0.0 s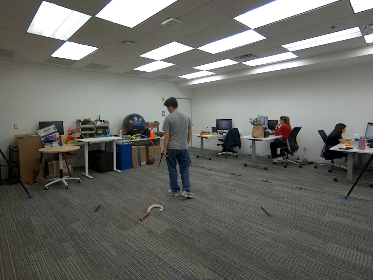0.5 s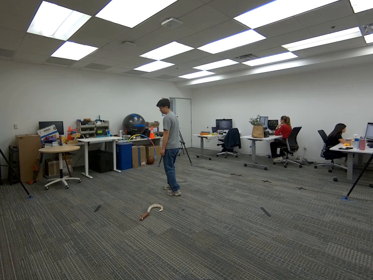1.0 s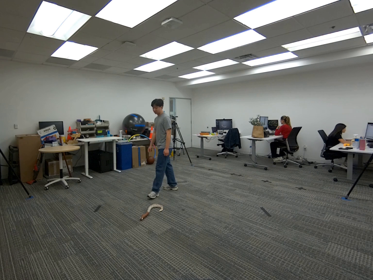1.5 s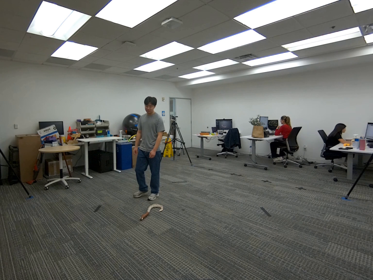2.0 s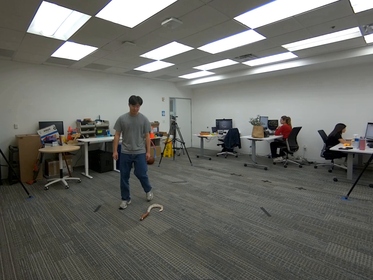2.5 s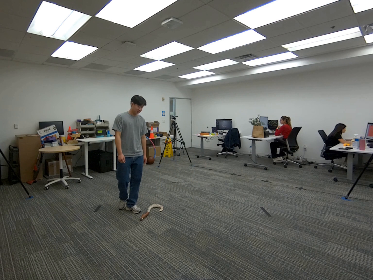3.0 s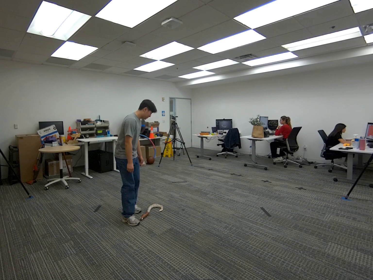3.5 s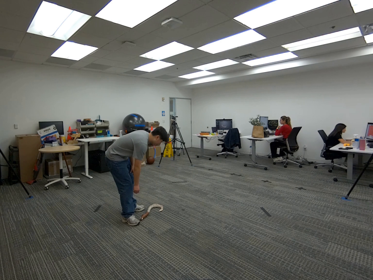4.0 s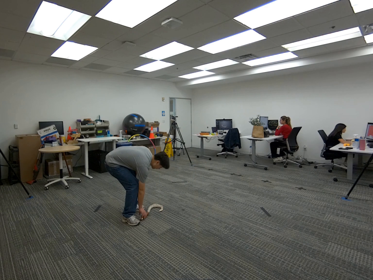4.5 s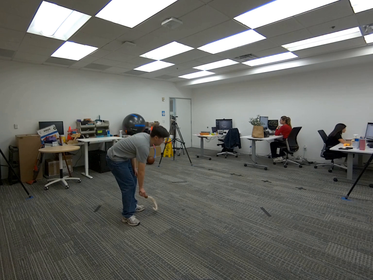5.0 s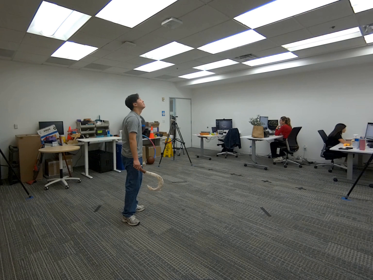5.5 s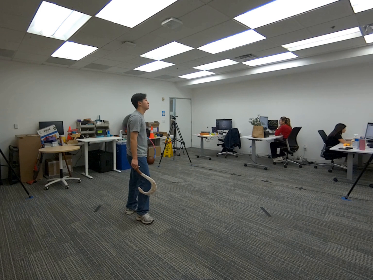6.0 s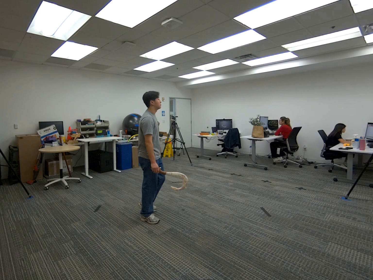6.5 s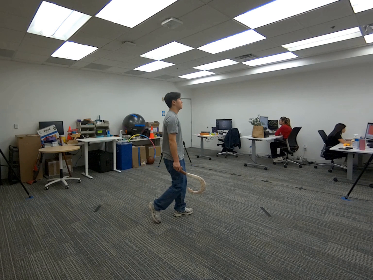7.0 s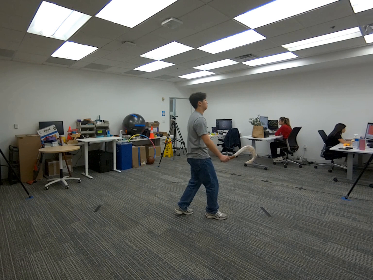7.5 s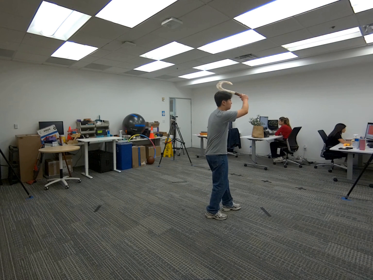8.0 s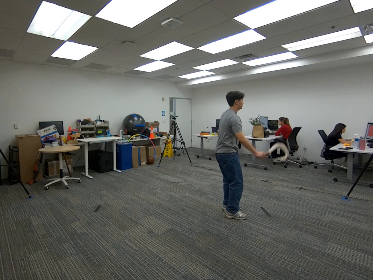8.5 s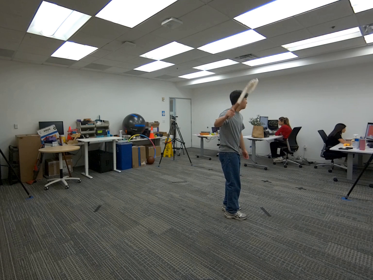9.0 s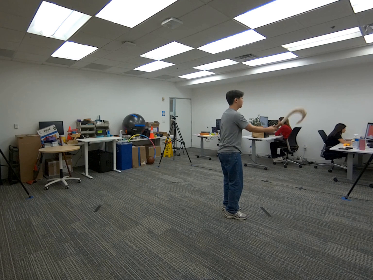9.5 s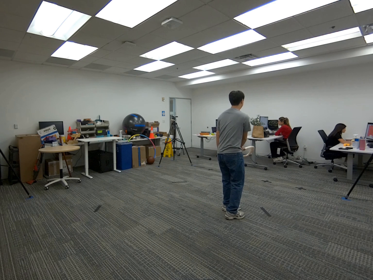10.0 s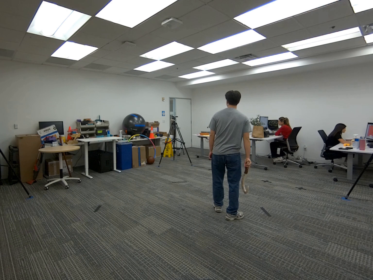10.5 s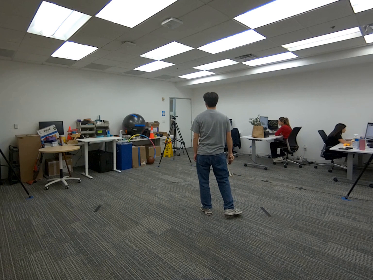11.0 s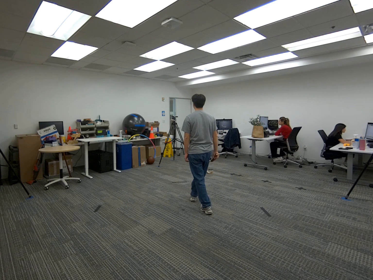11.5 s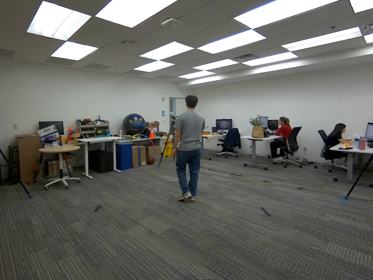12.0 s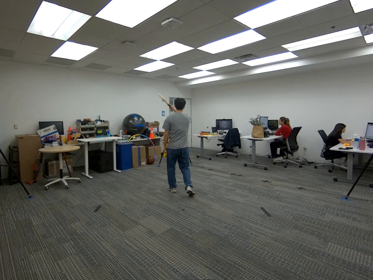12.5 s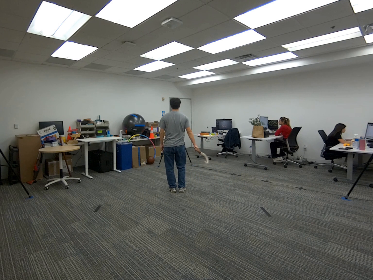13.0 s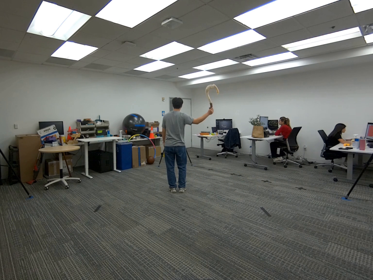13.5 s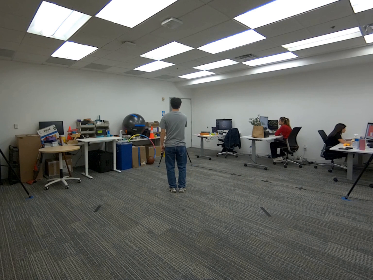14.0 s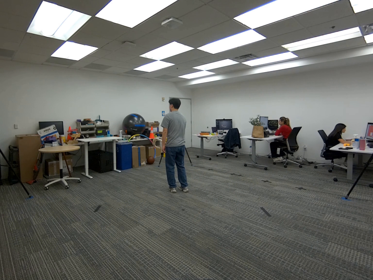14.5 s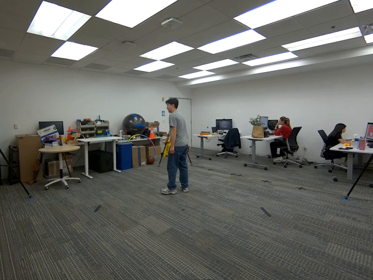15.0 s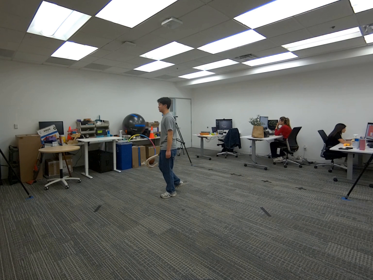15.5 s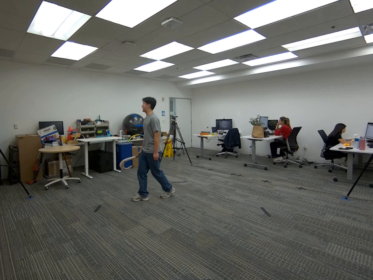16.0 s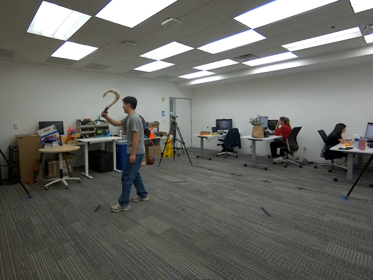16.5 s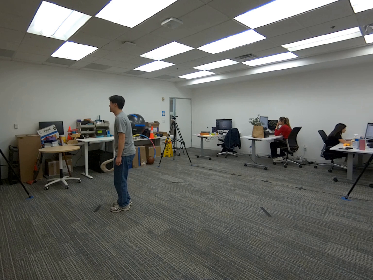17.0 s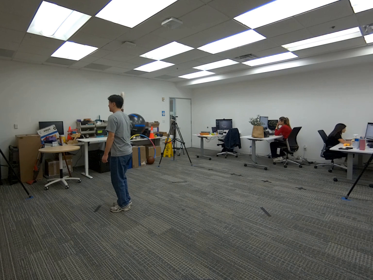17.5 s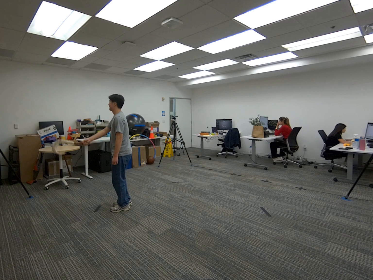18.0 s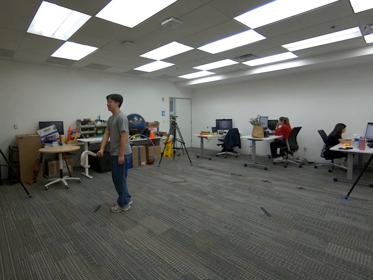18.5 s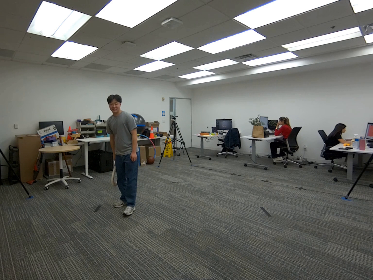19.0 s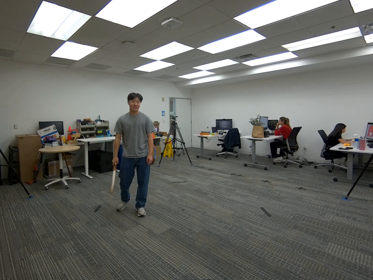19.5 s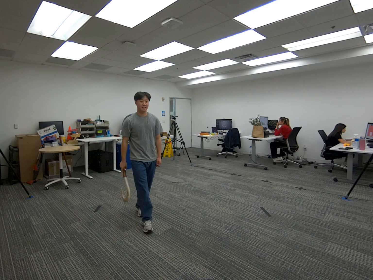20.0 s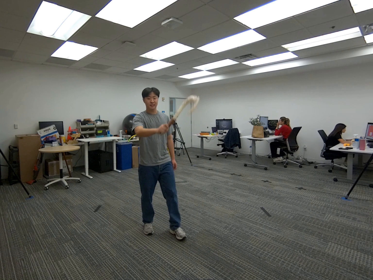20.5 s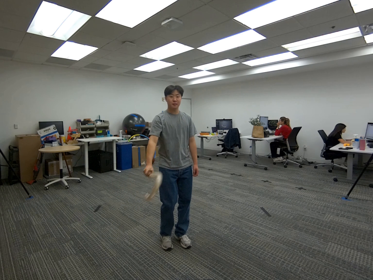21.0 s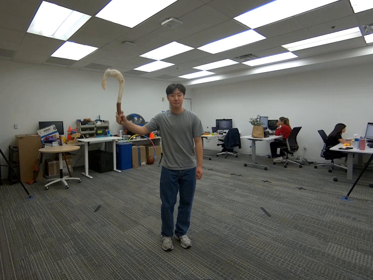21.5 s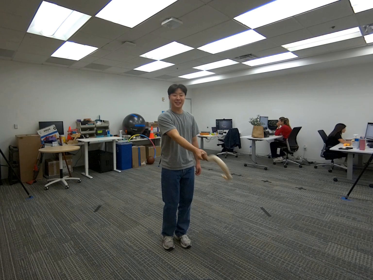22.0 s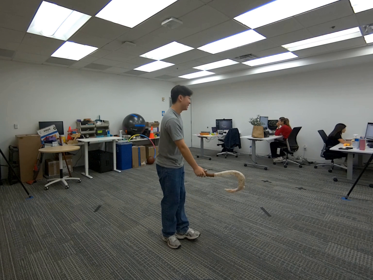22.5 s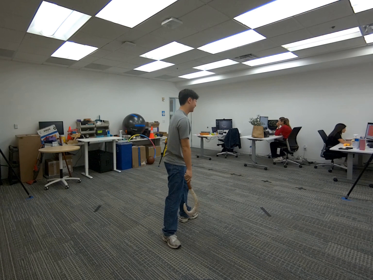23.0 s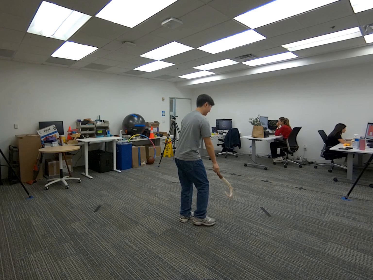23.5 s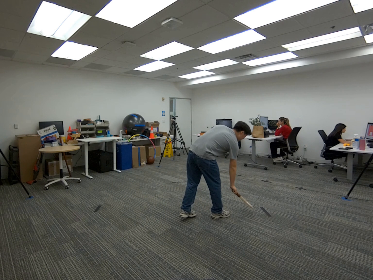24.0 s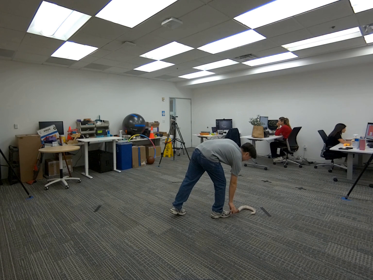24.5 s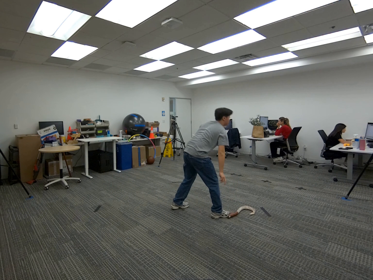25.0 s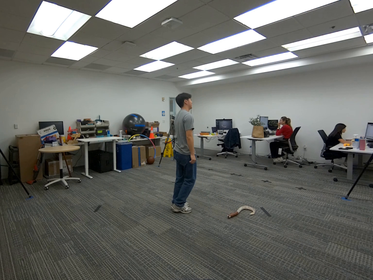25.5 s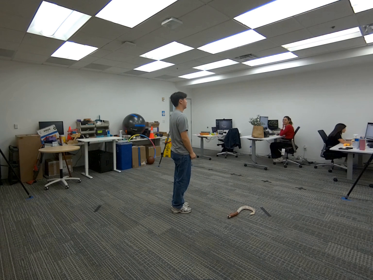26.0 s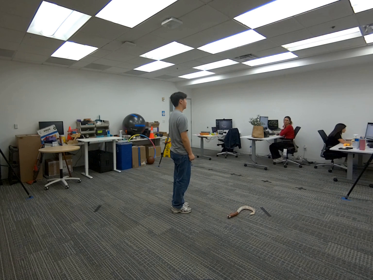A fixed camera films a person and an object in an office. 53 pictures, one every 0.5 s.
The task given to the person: Walk over to the Big Fish Hook on the ground and use your right hand to pick up the Big Fish hook and proceed to create invisible X's as you turn so that all camera views can see the hook.
